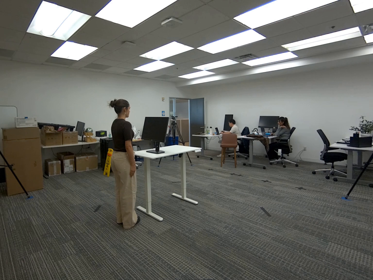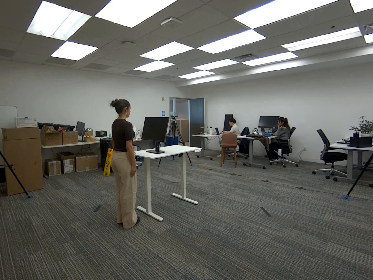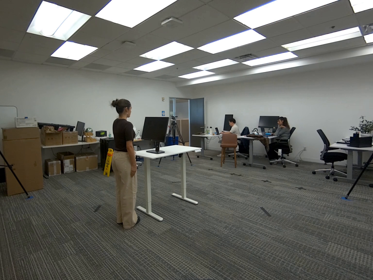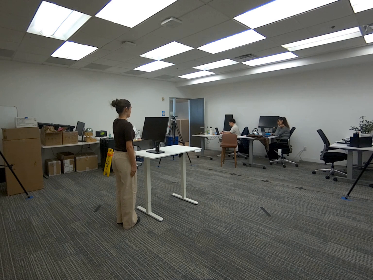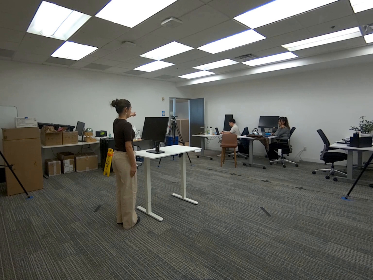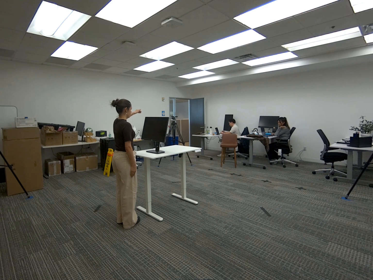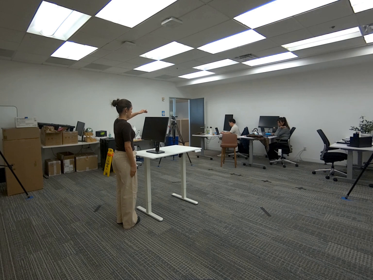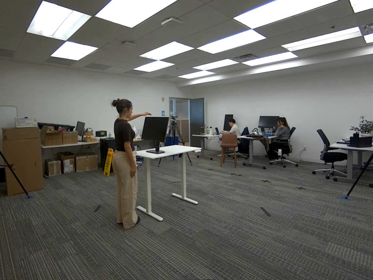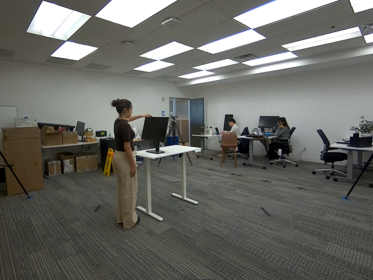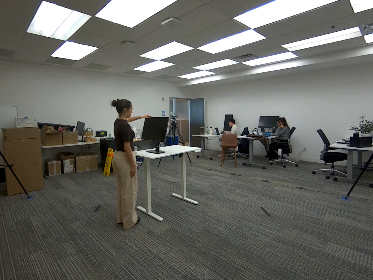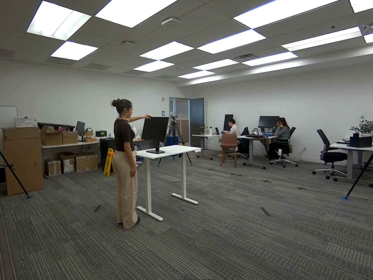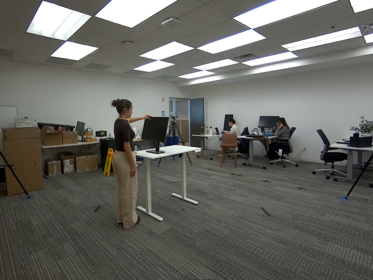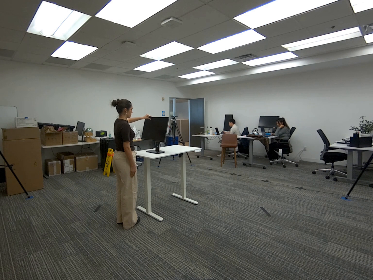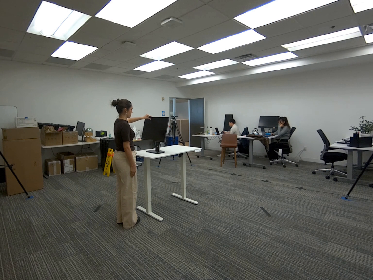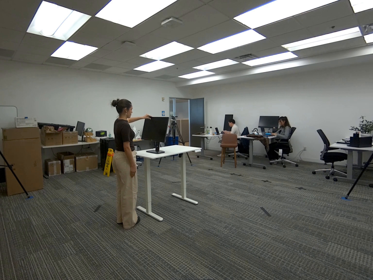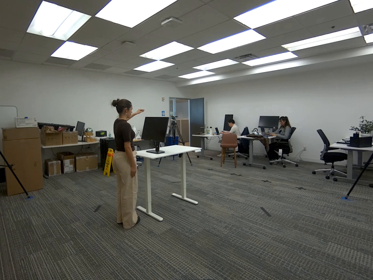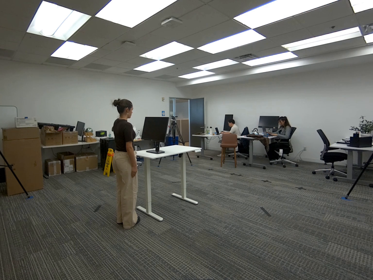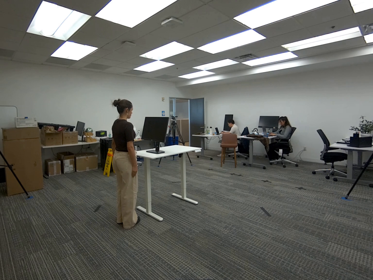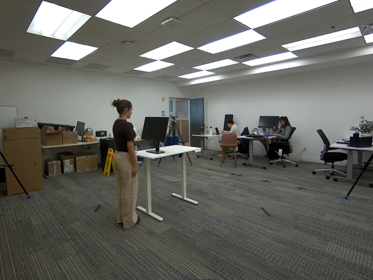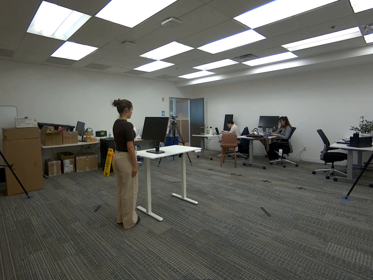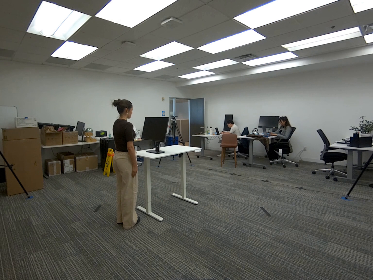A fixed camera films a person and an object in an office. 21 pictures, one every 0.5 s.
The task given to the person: Walk over to the monitor on the white desk and touch the monitor using your left hand.
